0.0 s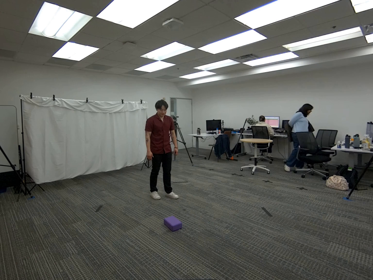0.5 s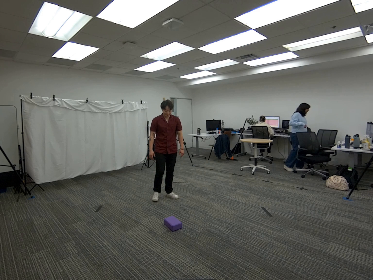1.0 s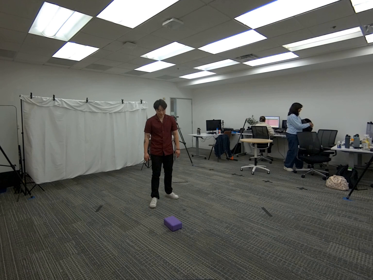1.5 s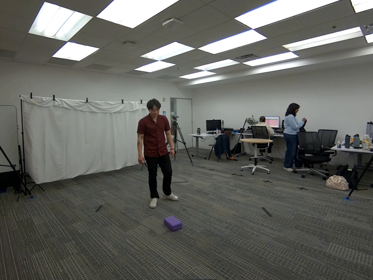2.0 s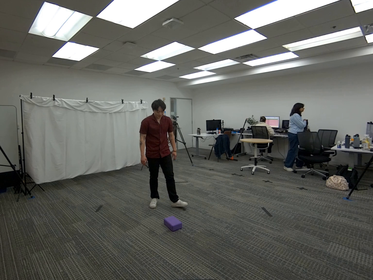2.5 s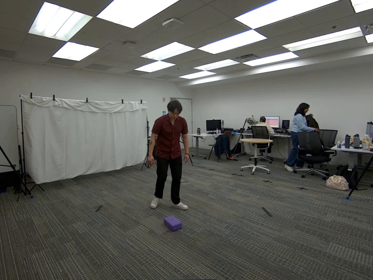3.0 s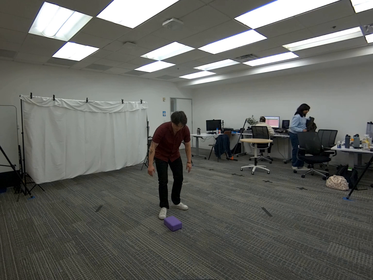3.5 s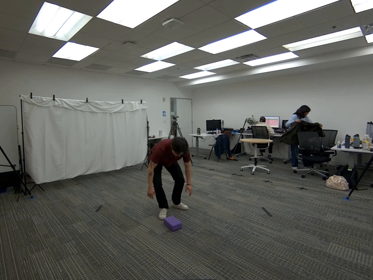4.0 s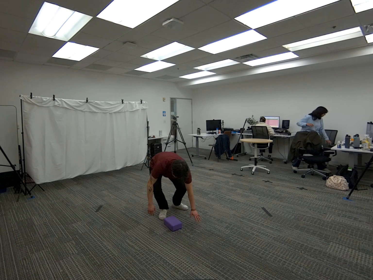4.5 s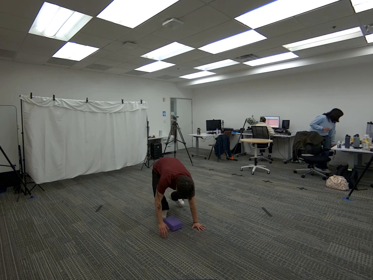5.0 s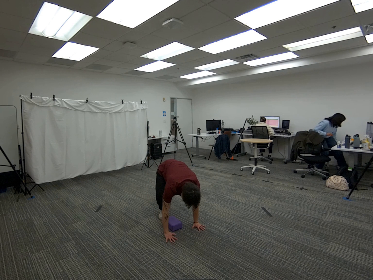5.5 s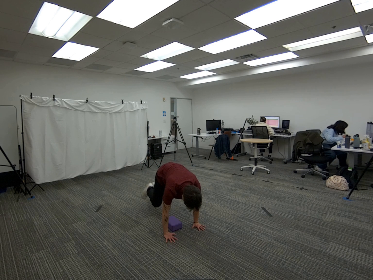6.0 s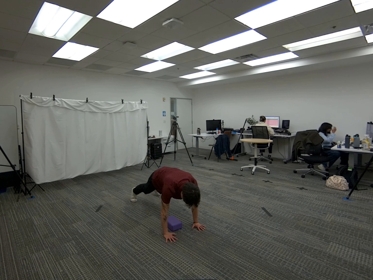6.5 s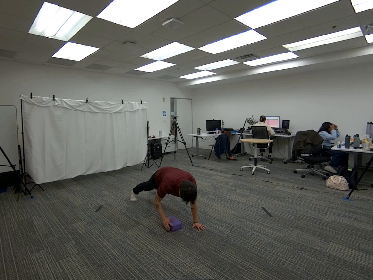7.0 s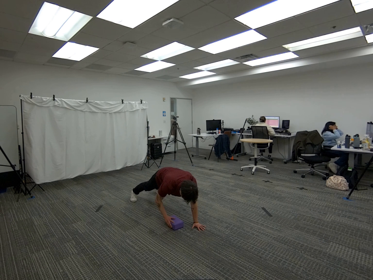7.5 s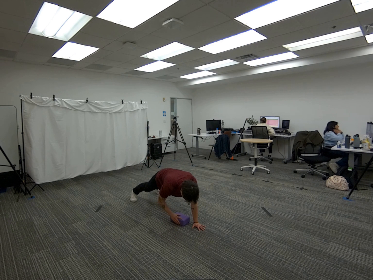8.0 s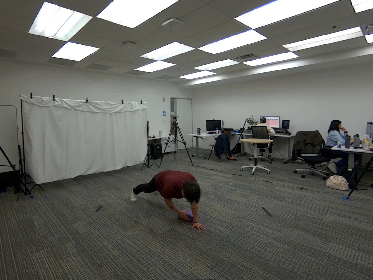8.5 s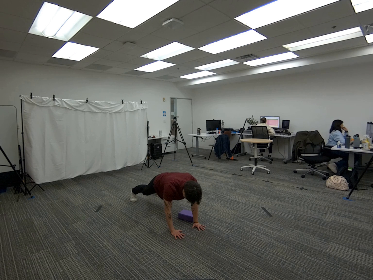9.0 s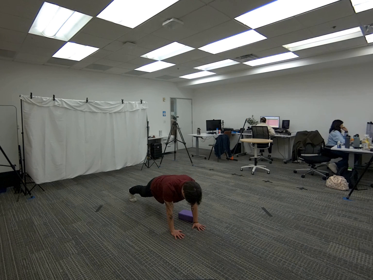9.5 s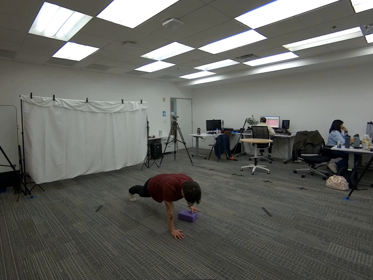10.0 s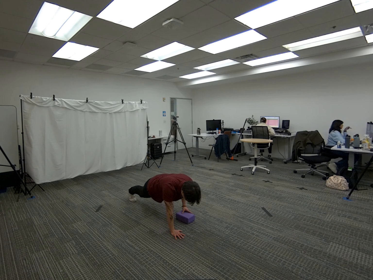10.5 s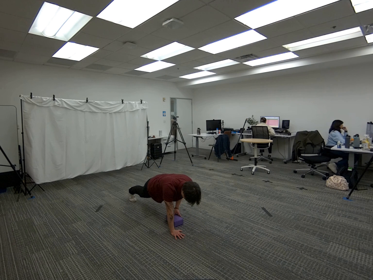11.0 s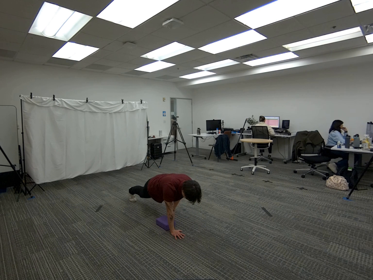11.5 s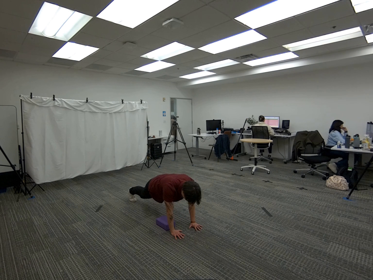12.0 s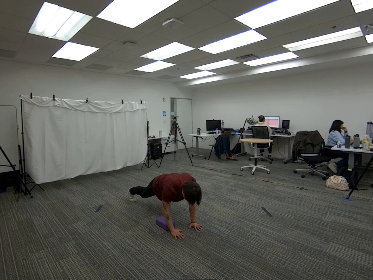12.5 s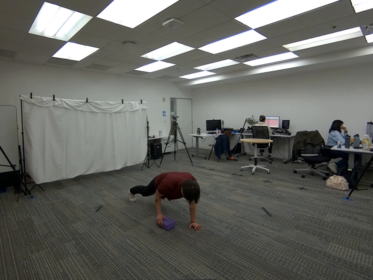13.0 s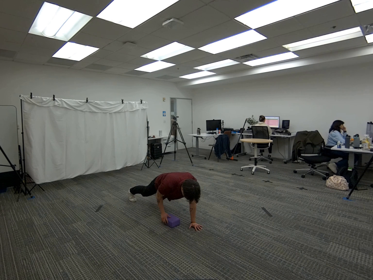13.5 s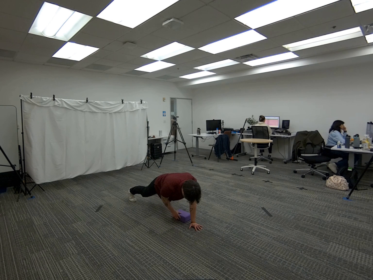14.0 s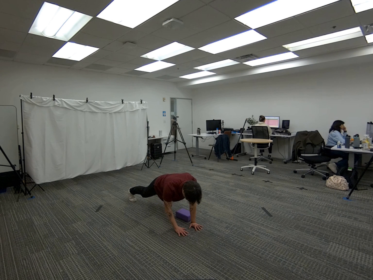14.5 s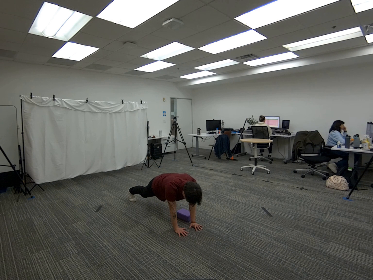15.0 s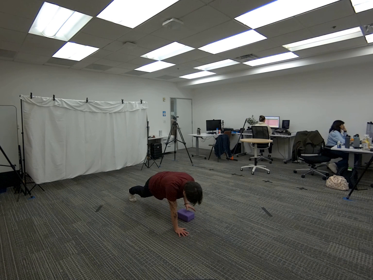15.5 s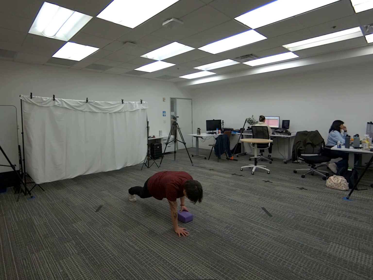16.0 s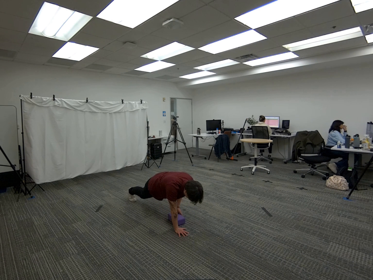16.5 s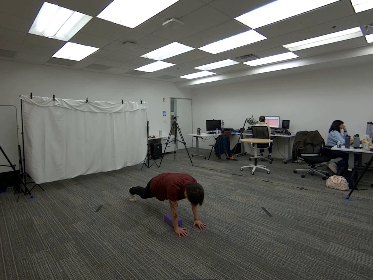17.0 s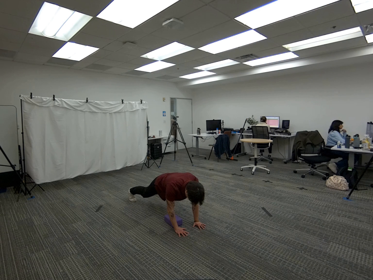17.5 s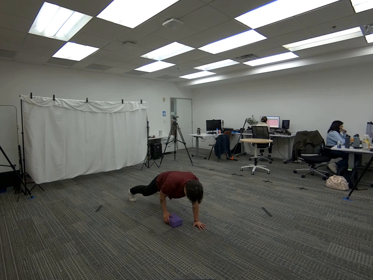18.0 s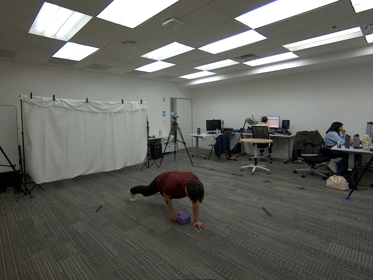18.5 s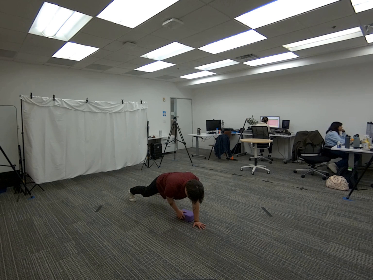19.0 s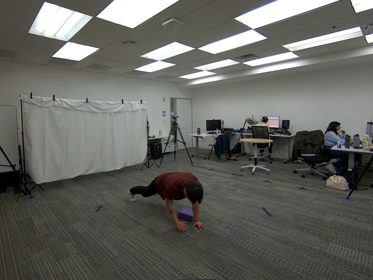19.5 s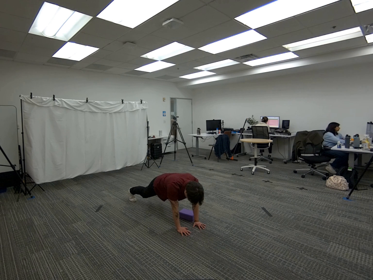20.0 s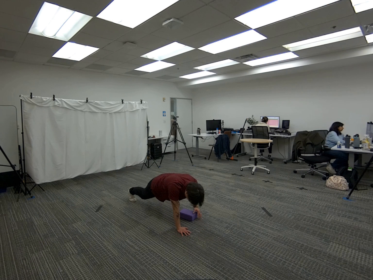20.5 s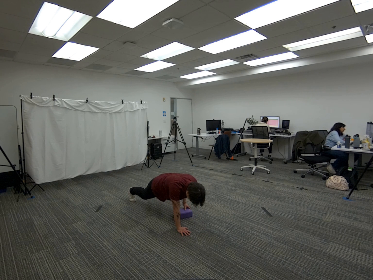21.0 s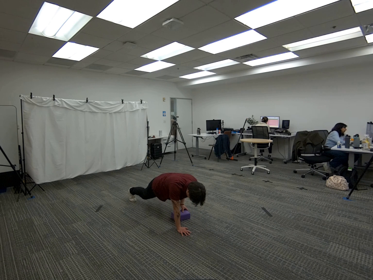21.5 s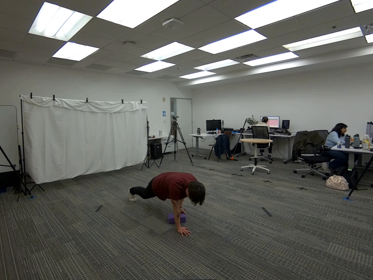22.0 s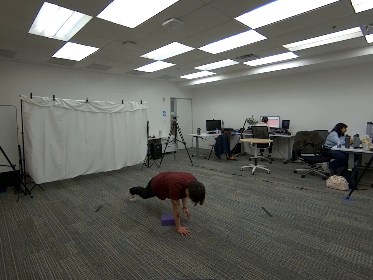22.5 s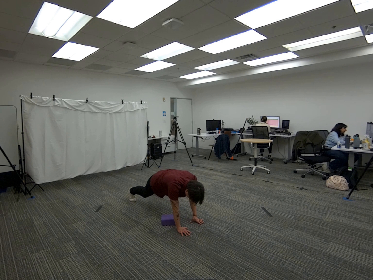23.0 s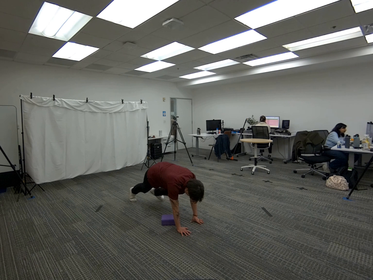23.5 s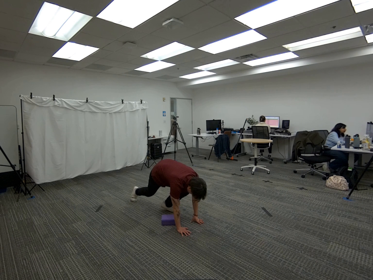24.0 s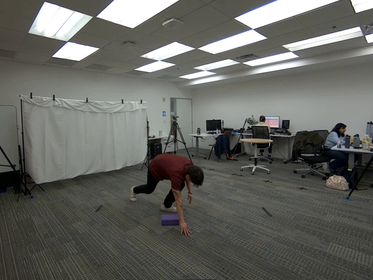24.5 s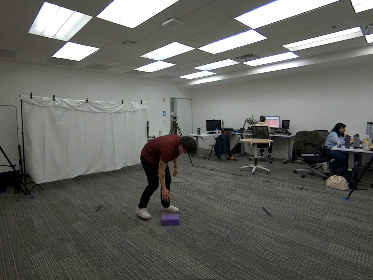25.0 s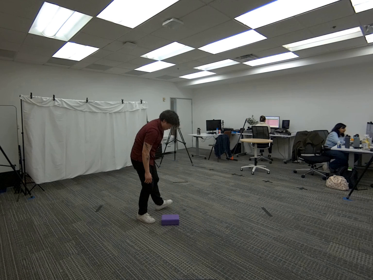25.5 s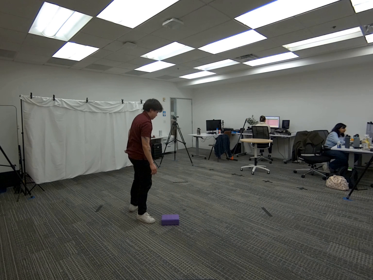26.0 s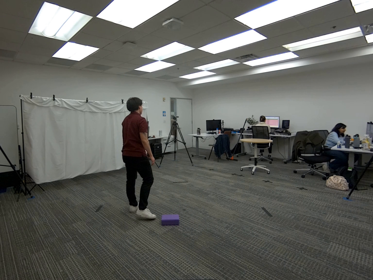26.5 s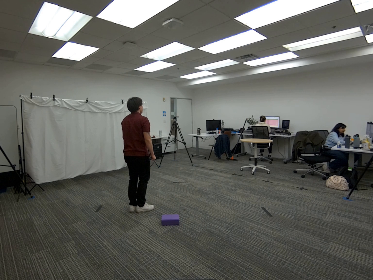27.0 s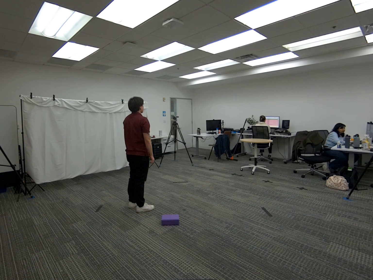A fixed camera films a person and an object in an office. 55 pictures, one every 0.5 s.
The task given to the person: Get into a plank position and drag the yoga block to the other side of your plank using your right hand once on the other side use your left hand to move it back to the right. Continue until the time is up.
